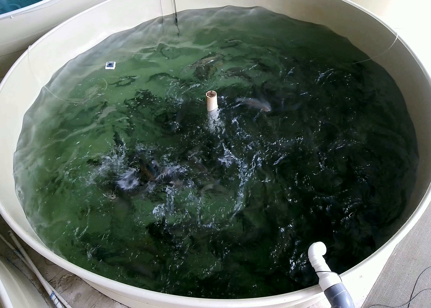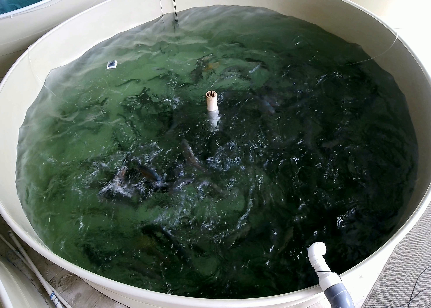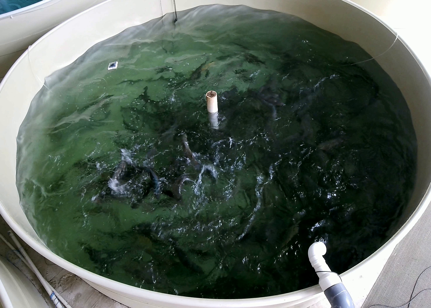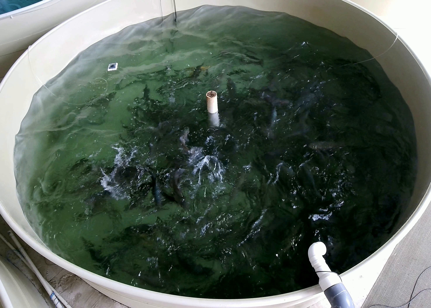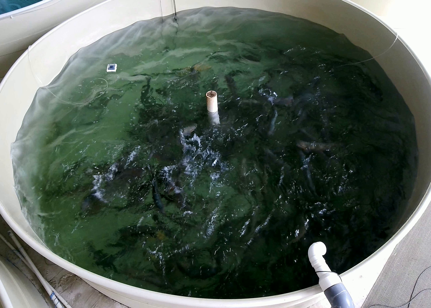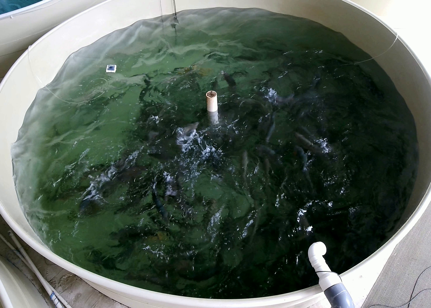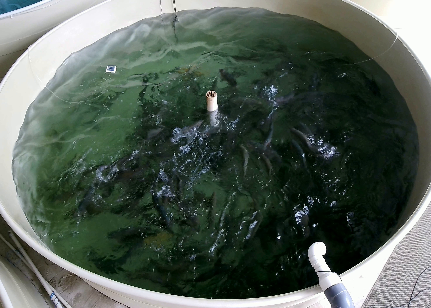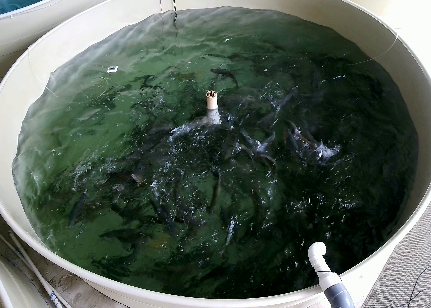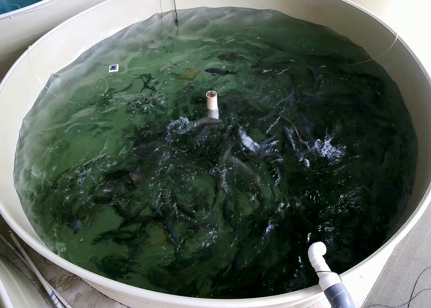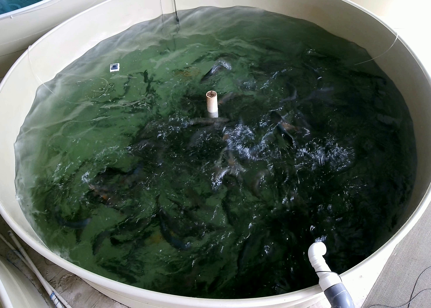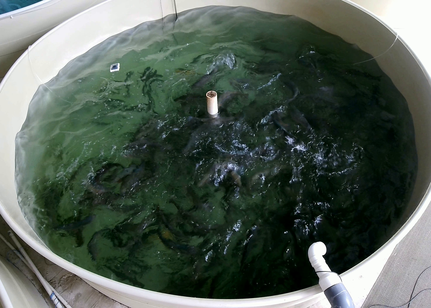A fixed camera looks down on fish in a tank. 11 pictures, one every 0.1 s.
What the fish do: Strong feeding.
